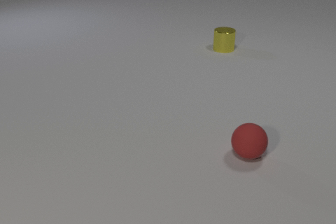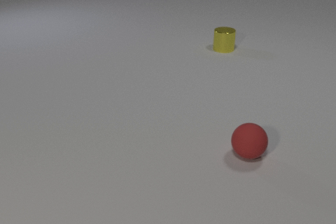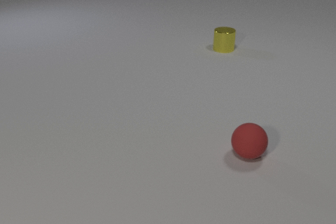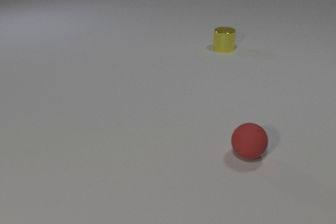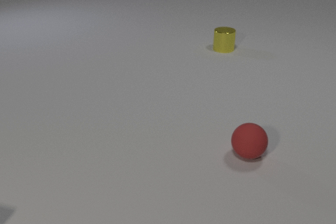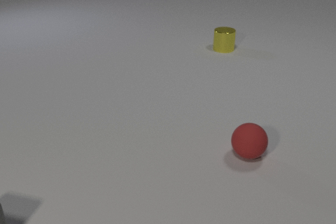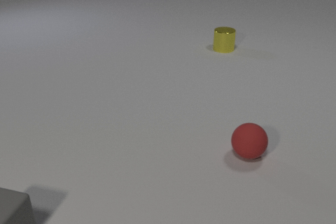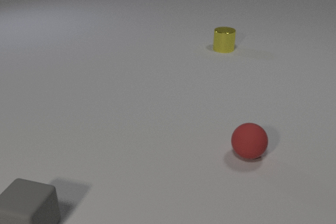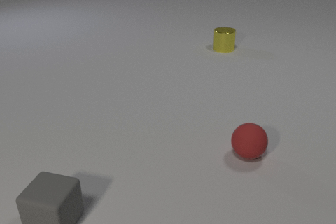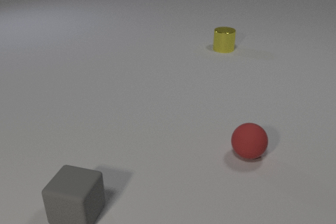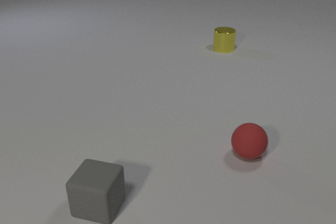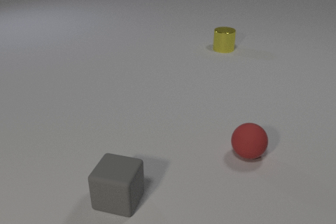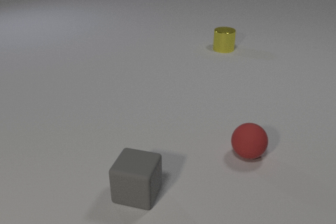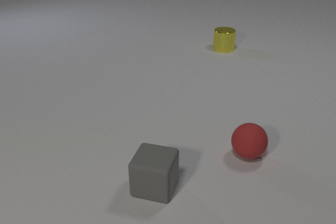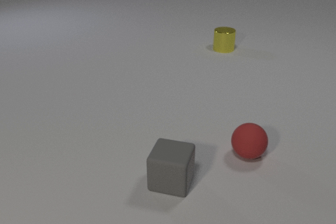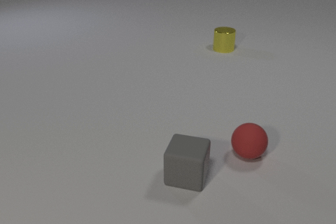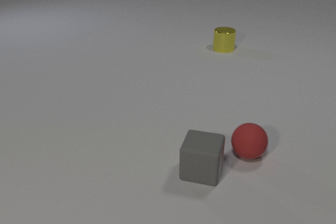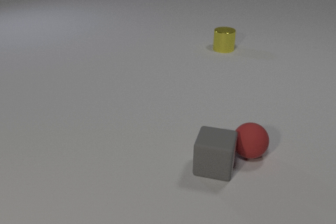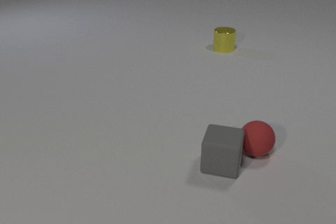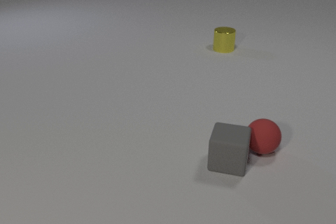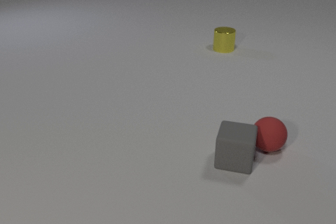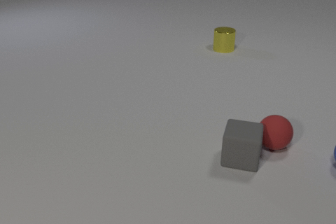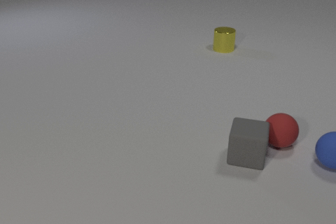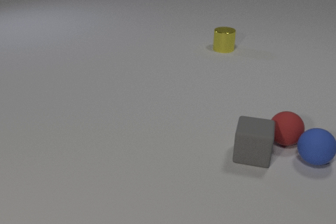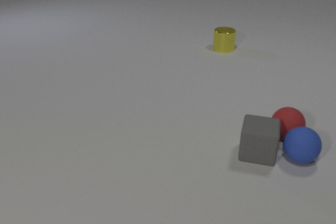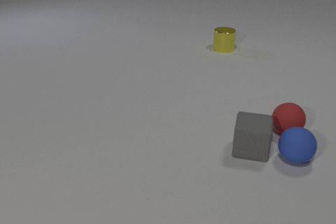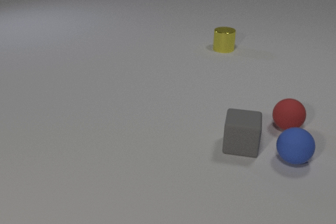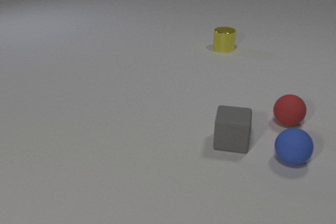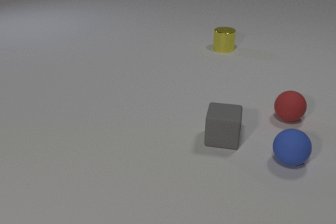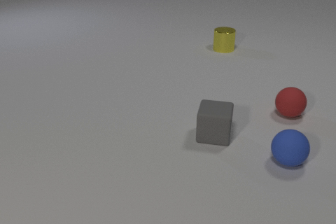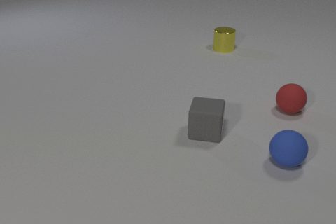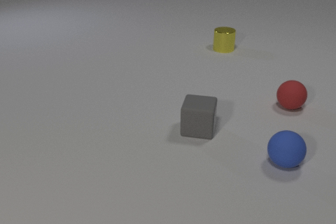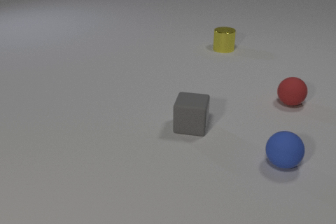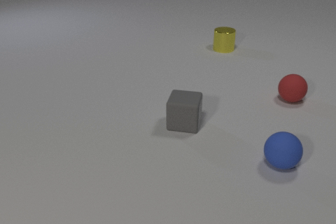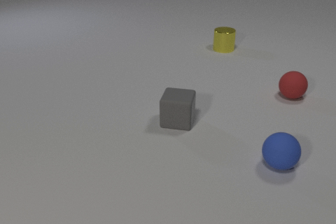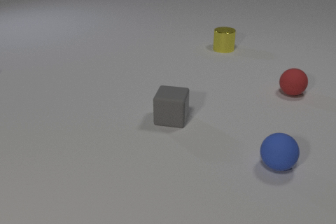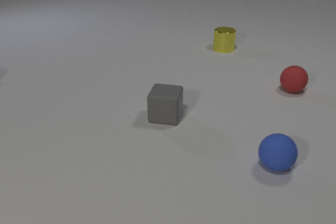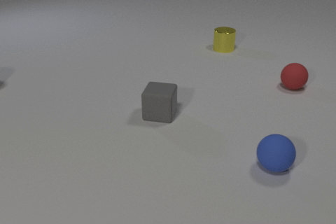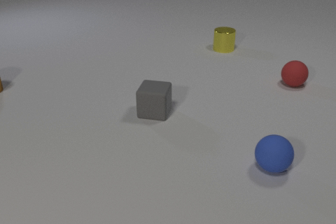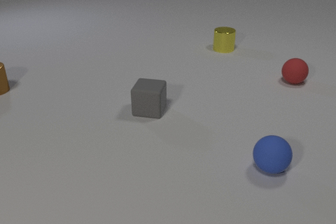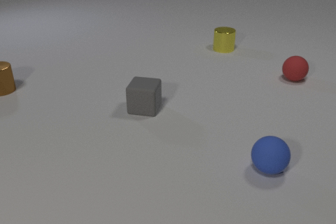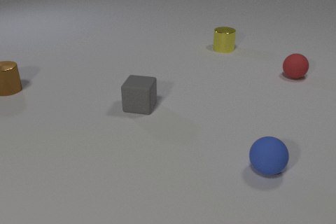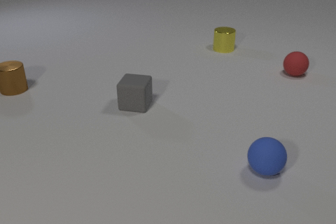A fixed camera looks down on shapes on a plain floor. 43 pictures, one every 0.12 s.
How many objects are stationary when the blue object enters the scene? 1.
How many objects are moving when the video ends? 4.
Are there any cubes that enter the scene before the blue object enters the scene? yes.
0.00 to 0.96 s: The gray rubber cube comes in at the left edge, slides to the right.
0.96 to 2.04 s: The gray rubber cube slides to the right and away from the camera. The gray rubber cube and the red rubber sphere collide.
2.04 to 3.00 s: The gray rubber cube slides away from the camera and to the right. The red rubber sphere rolls away from the camera and to the right. The blue rubber sphere comes in at the right edge, rolls to the left. The red rubber sphere and the blue rubber sphere collide. The gray rubber cube and the blue rubber sphere collide.
3.00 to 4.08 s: The gray rubber cube slides to the left and away from the camera. The red rubber sphere rolls away from the camera. The blue rubber sphere rolls toward the camera and to the left.
4.08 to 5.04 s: The gray rubber cube slides to the left and away from the camera. The red rubber sphere rolls away from the camera. The blue rubber sphere rolls to the left and toward the camera. The brown metal cylinder comes in at the left edge, slides to the right.
